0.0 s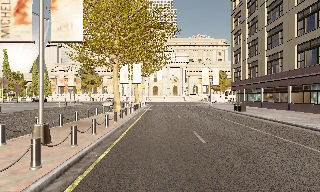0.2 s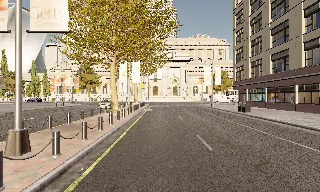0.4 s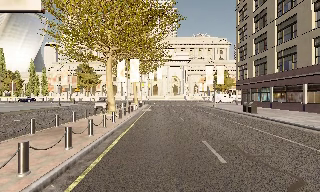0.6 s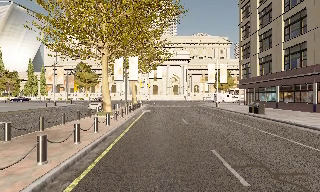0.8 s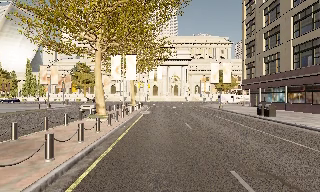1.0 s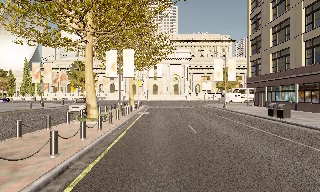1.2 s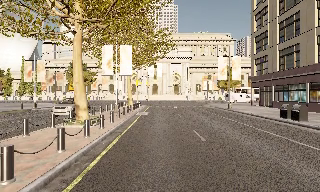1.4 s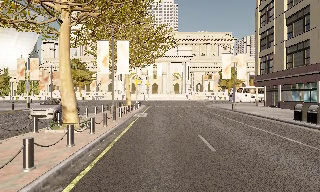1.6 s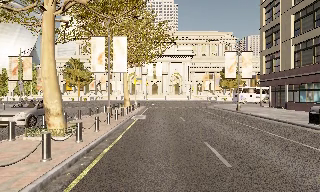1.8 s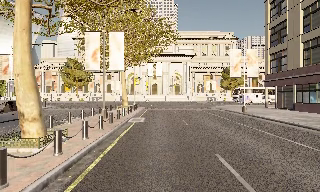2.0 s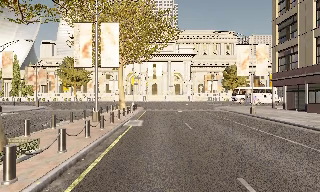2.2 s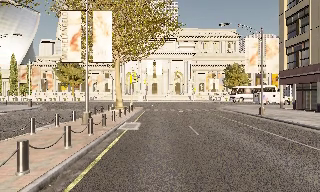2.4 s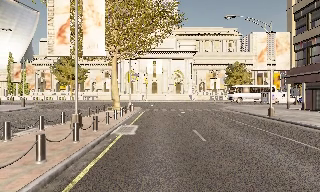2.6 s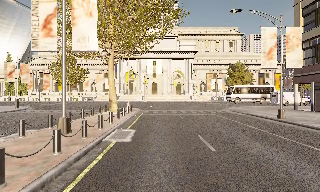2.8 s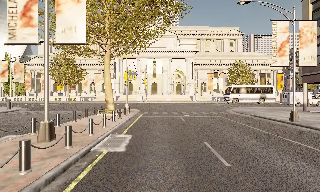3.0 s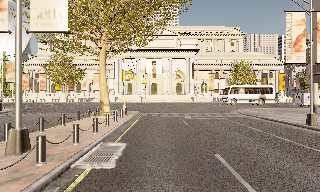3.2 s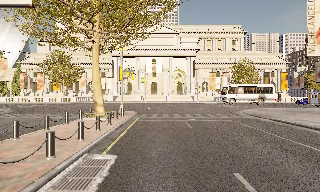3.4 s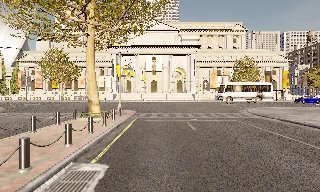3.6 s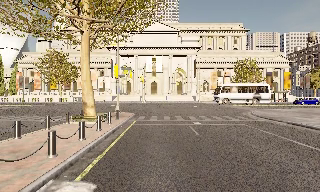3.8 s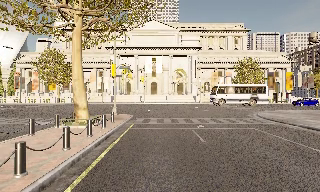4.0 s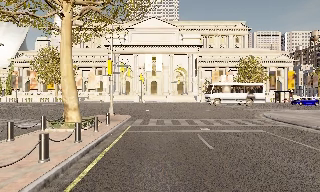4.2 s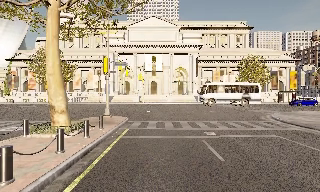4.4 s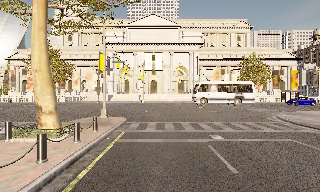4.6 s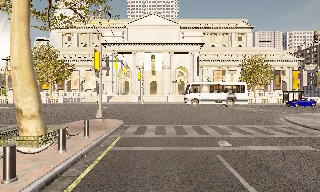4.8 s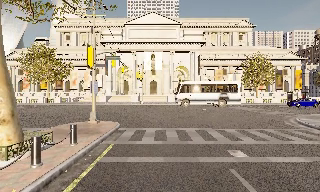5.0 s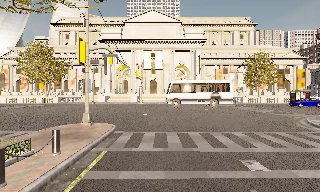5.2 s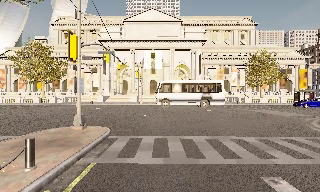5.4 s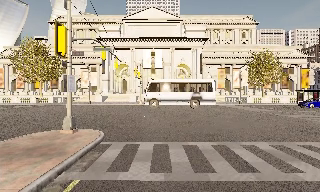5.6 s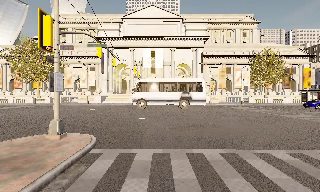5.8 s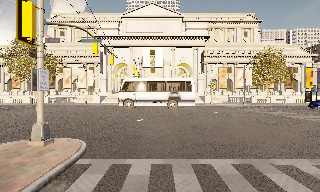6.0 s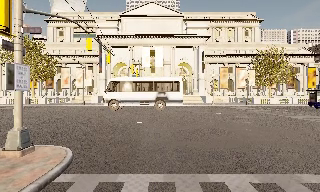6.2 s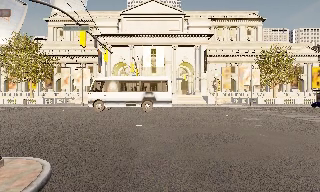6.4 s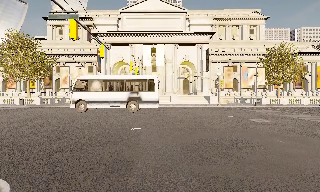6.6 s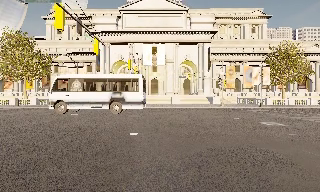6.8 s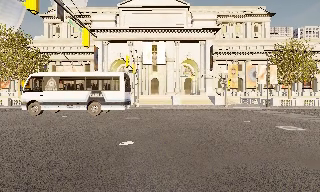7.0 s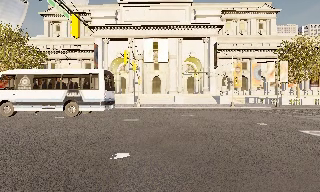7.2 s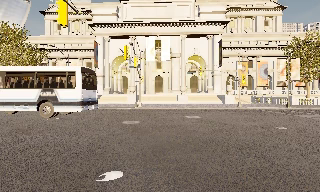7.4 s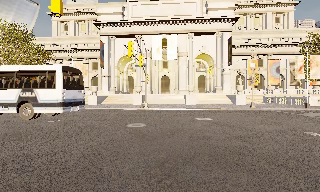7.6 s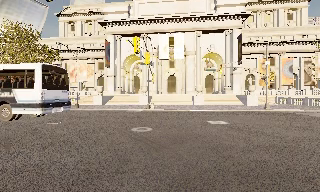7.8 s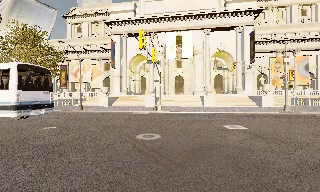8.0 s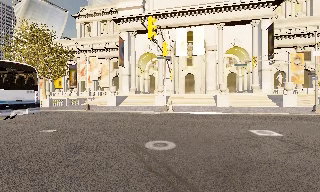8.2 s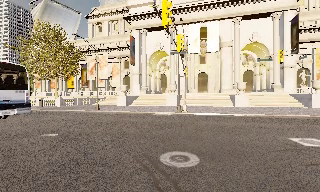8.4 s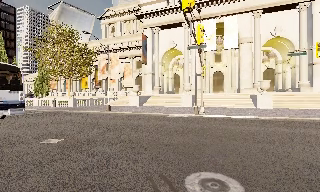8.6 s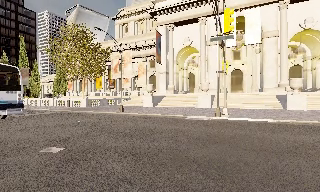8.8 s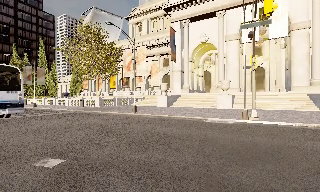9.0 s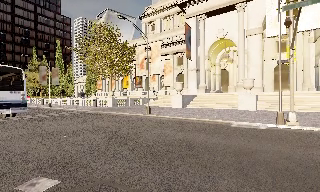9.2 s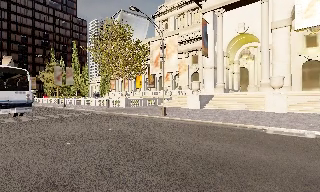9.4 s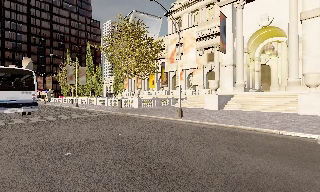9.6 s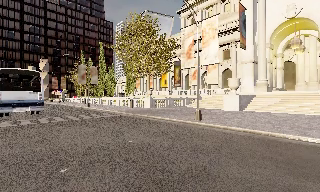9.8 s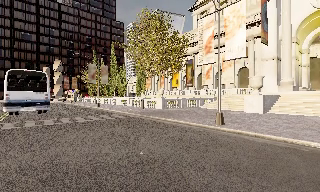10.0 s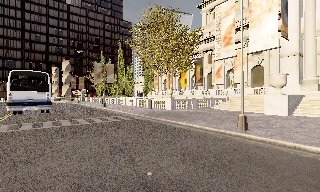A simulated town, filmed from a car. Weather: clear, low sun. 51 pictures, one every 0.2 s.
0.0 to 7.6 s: The camera travels forward, about 40 m, so what stands in front looms larger.
7.6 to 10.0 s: The camera pans to its left, which is counterclockwise from overhead, by about 45 degrees. It travels forward, about 16 m.
The film runs forward here.
